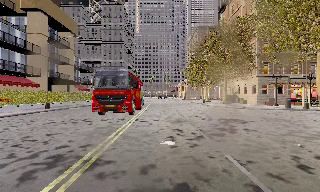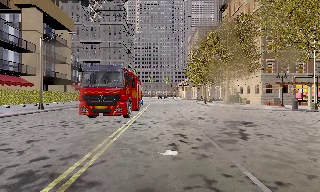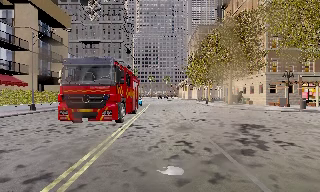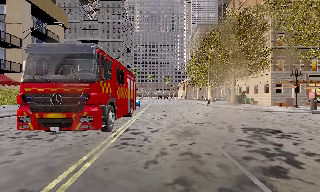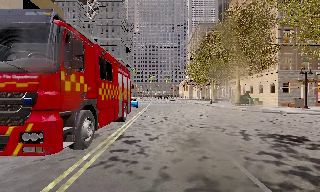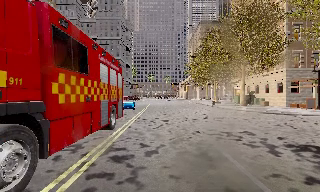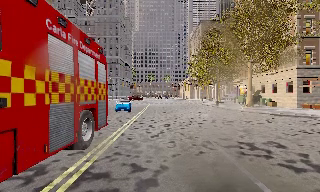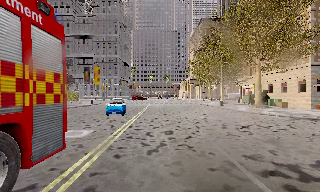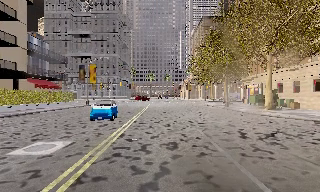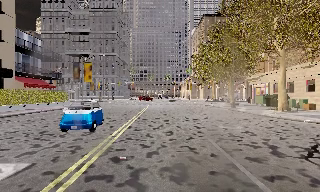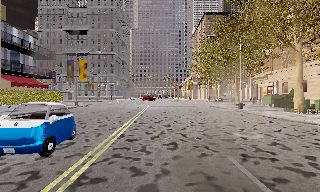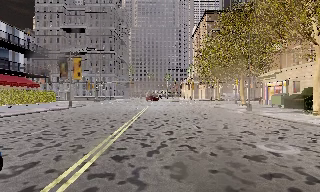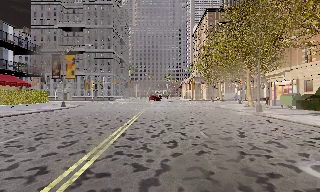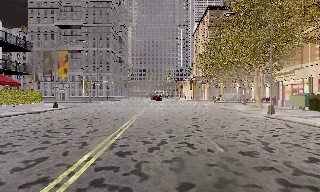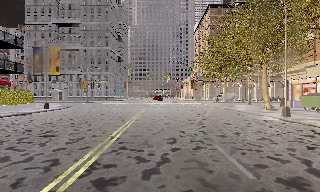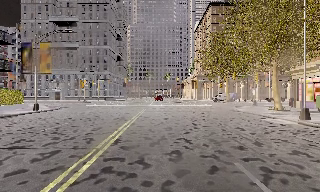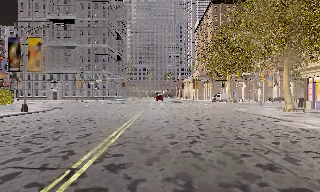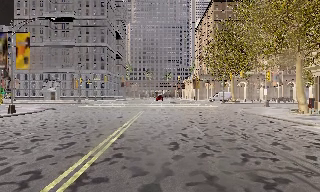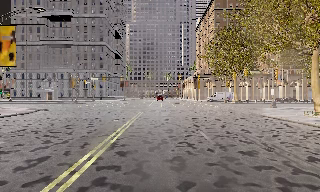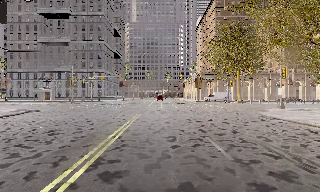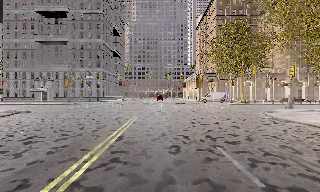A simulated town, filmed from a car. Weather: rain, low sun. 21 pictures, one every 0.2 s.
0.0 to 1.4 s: The camera travels forward, about 9 m, so what stands in front looms larger. It gains speed.
1.4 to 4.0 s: The camera travels forward, about 19 m, so what stands in front looms larger.
The film runs forward here.
